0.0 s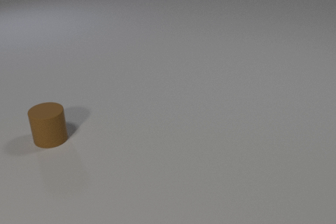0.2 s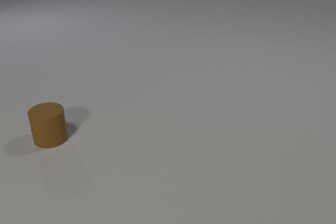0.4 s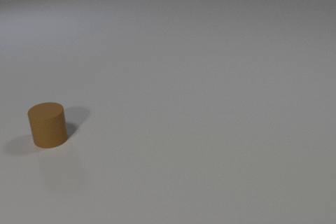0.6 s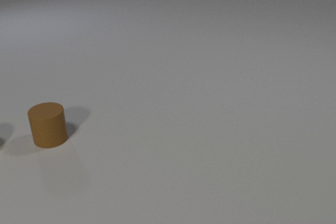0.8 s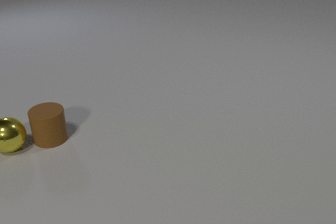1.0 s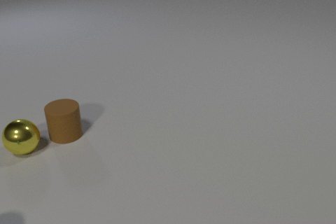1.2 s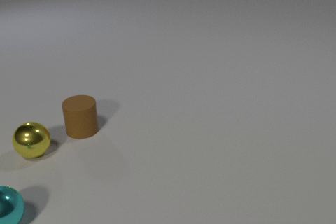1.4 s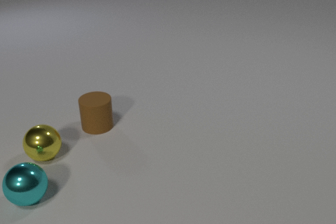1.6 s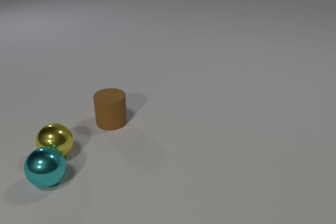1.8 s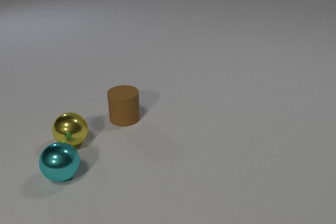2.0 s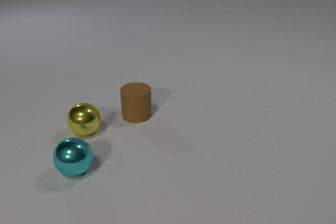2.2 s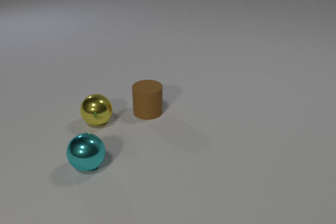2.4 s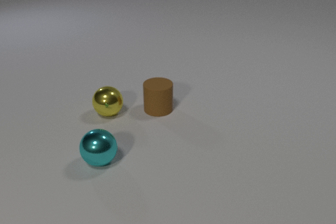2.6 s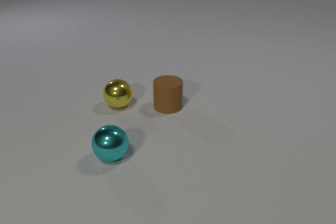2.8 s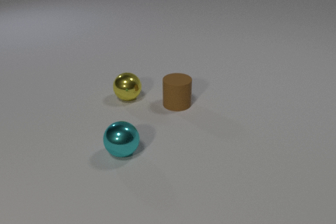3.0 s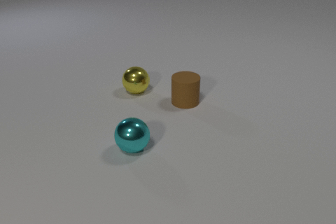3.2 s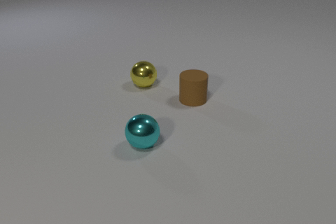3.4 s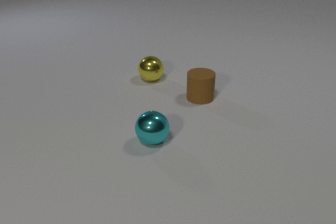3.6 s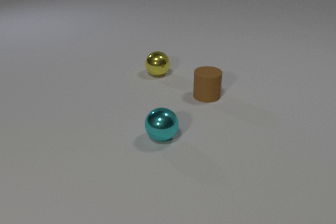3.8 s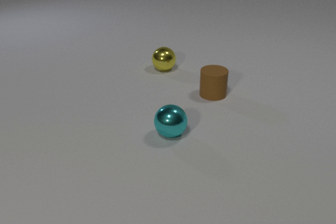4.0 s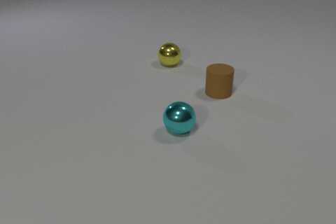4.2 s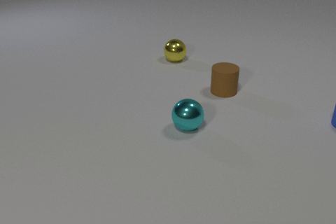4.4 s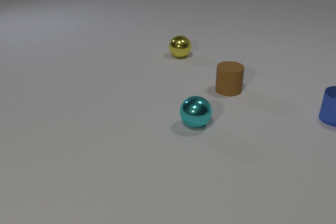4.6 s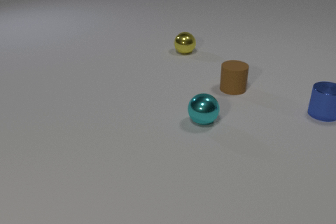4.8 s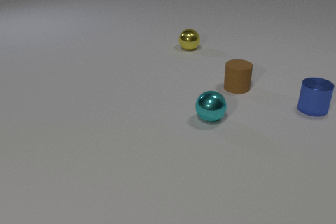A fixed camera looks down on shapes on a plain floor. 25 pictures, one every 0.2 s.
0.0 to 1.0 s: The yellow metal sphere comes in at the left edge, rolls to the right and toward the camera. The brown rubber cylinder slides to the right. The yellow metal sphere and the brown rubber cylinder collide.
1.0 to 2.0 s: The yellow metal sphere rolls to the right. The brown rubber cylinder slides to the right. The cyan metal sphere comes in at the left edge, rolls to the right and away from the camera. The yellow metal sphere and the cyan metal sphere collide.
2.0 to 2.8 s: The yellow metal sphere rolls away from the camera and to the right. The brown rubber cylinder slides to the right and away from the camera. The cyan metal sphere rolls to the right and away from the camera.
2.8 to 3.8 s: The yellow metal sphere rolls away from the camera and to the right. The brown rubber cylinder slides to the right and away from the camera. The cyan metal sphere rolls to the right and away from the camera.
3.8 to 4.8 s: The yellow metal sphere rolls away from the camera and to the right. The brown rubber cylinder slides to the right and away from the camera. The cyan metal sphere rolls to the right and away from the camera. The blue metal cylinder comes in at the right edge, slides to the left and away from the camera.
What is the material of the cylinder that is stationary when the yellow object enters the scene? rubber.
What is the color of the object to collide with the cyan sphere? yellow.
What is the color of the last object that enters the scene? blue.
